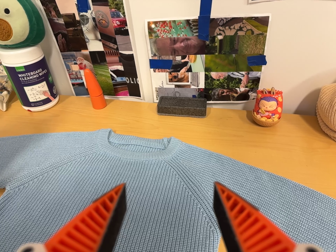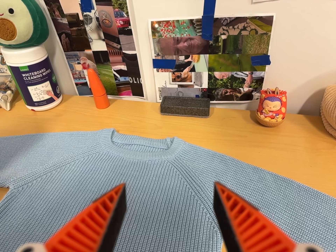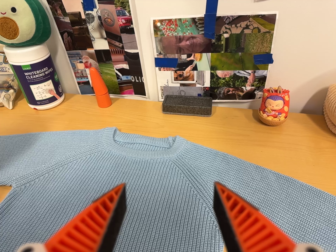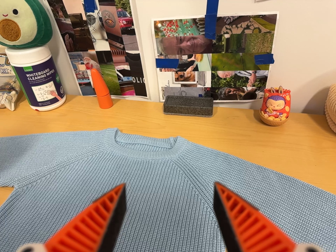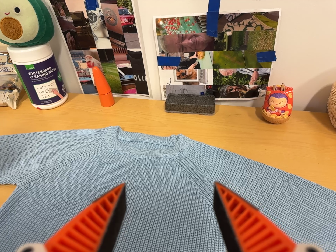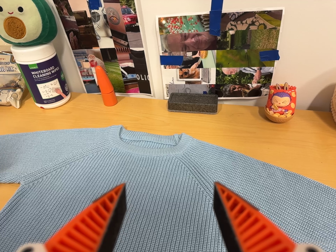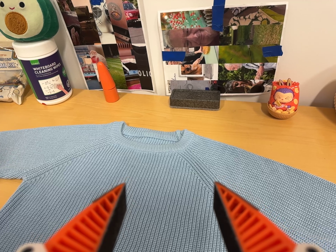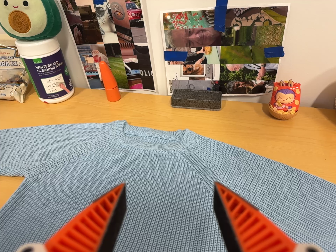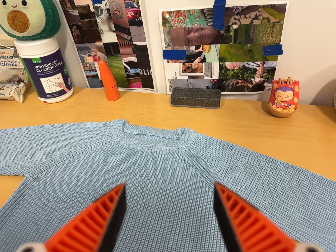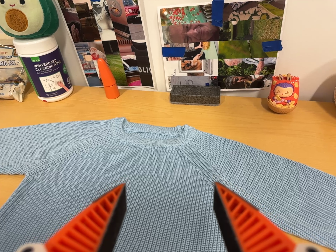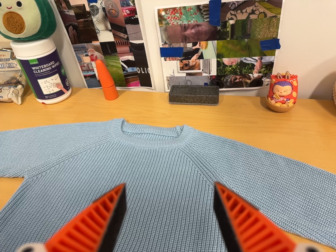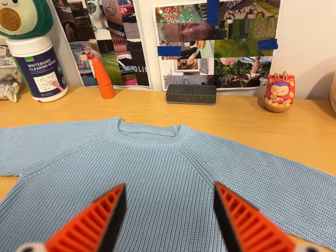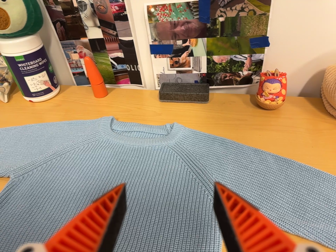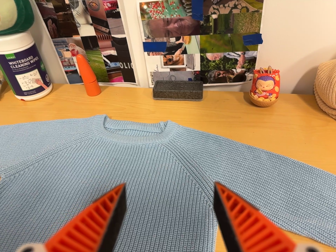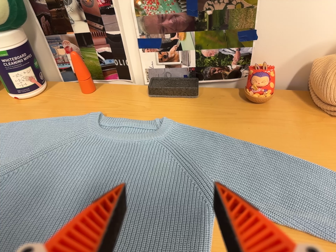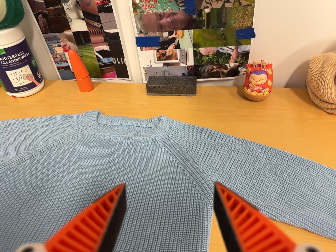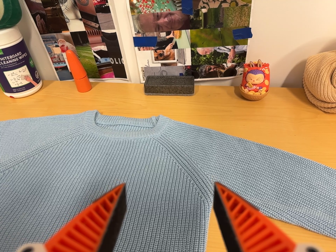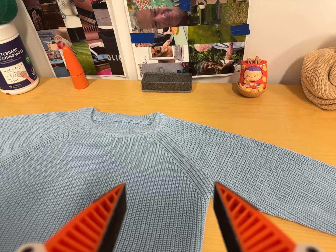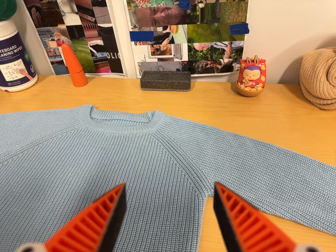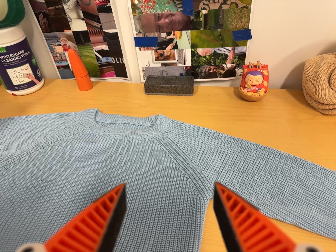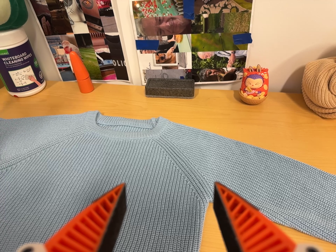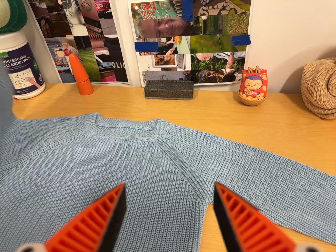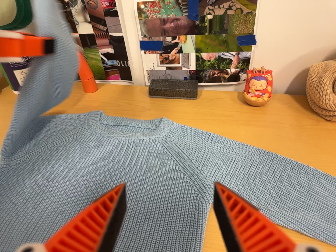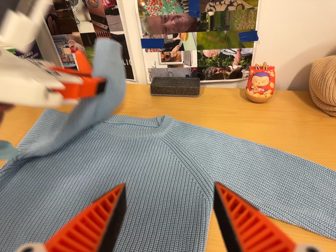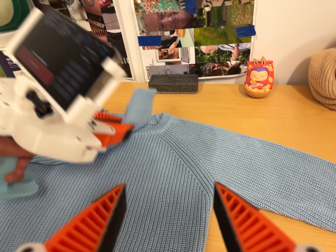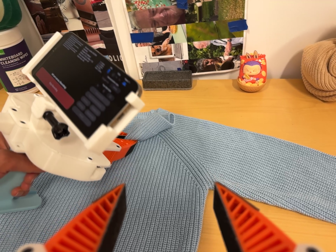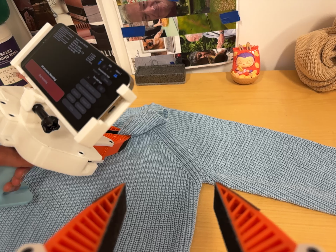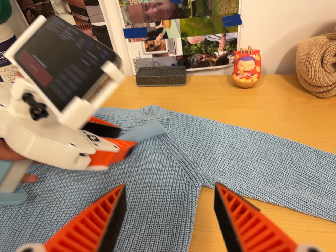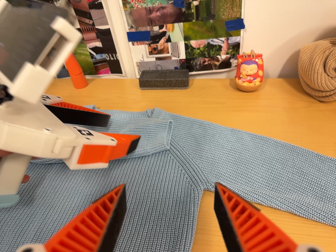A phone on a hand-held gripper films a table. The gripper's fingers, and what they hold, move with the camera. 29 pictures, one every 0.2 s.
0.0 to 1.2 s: The camera shifts only a little, or ends up much as it began.
1.2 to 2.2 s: The camera keeps its place and its aim.
2.2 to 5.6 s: The camera travels to its right, about 5 cm, so close, fixed things drift to the left.
The film runs forward here.
